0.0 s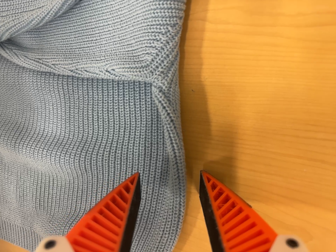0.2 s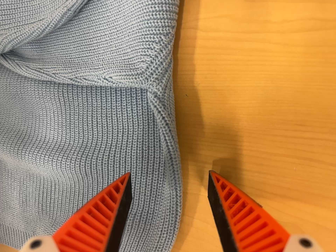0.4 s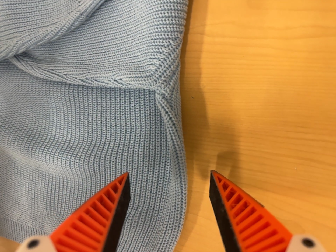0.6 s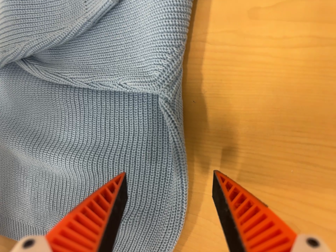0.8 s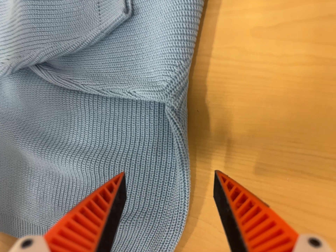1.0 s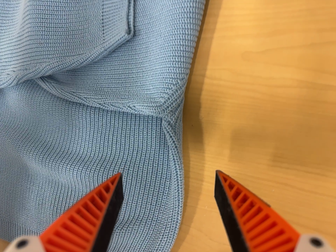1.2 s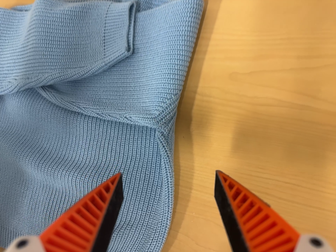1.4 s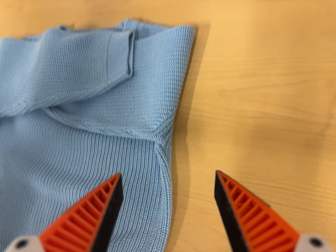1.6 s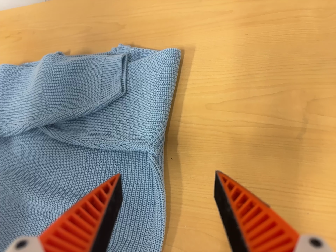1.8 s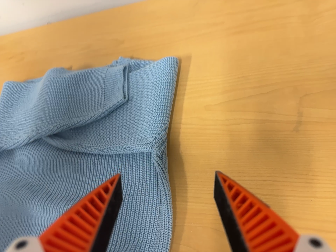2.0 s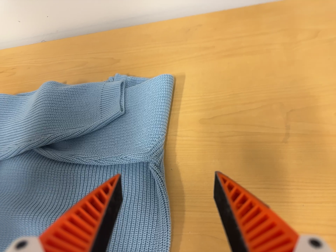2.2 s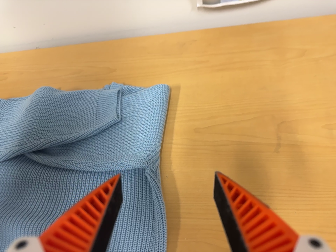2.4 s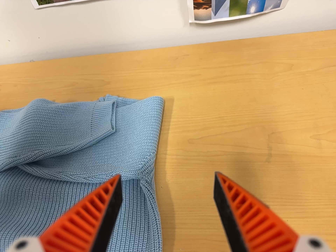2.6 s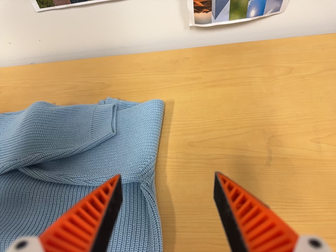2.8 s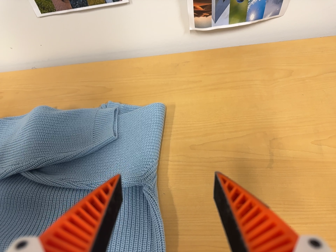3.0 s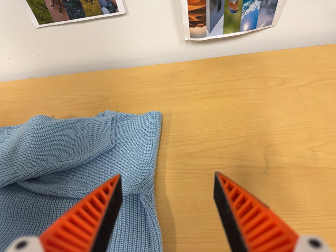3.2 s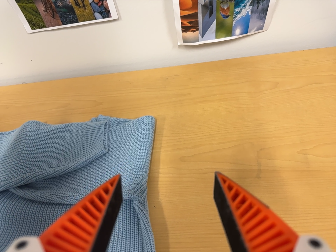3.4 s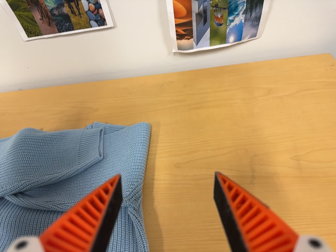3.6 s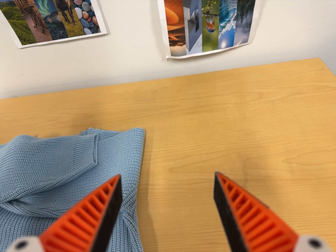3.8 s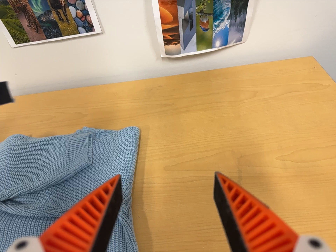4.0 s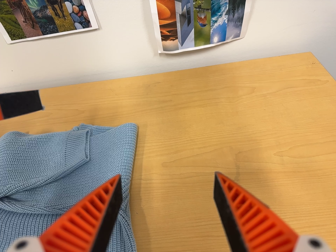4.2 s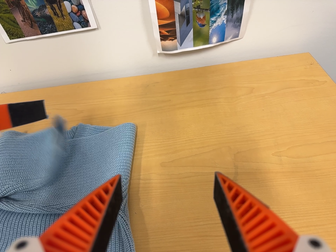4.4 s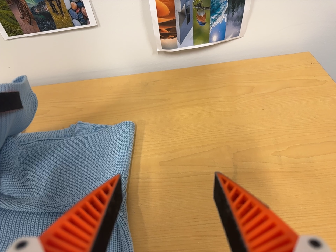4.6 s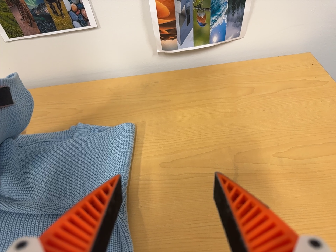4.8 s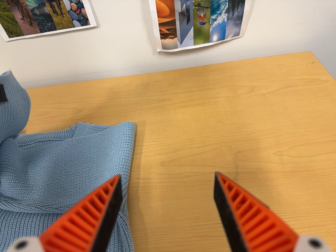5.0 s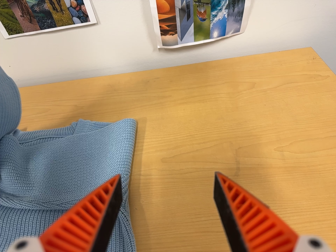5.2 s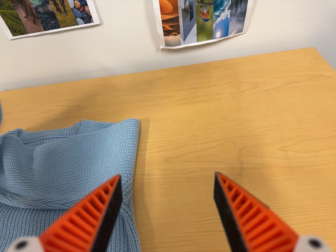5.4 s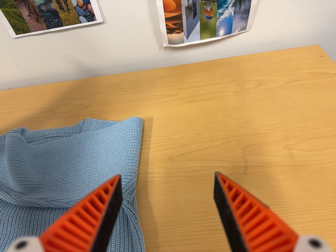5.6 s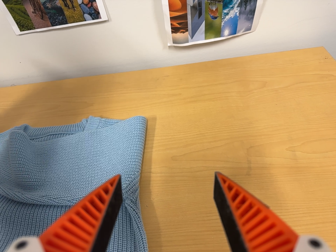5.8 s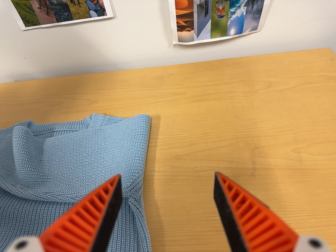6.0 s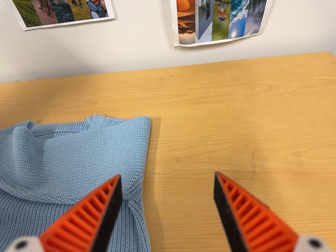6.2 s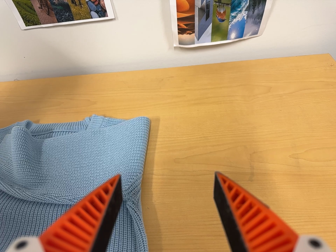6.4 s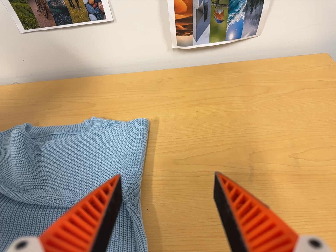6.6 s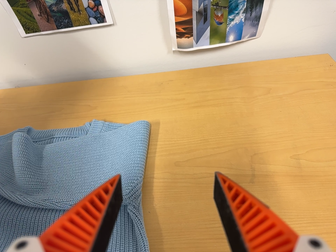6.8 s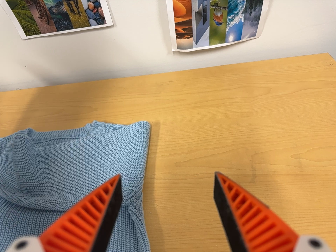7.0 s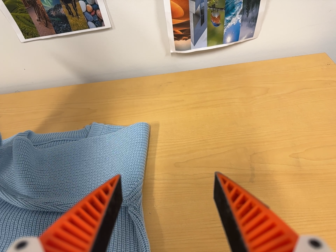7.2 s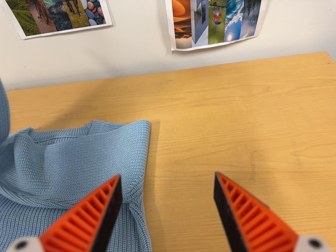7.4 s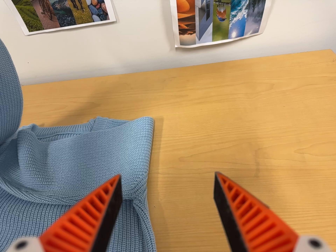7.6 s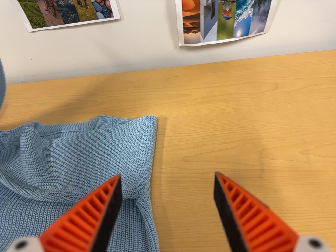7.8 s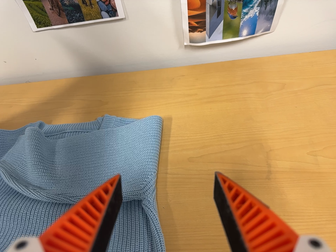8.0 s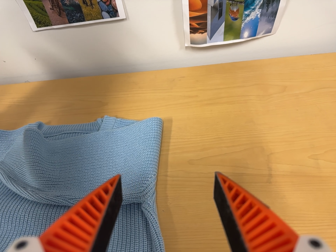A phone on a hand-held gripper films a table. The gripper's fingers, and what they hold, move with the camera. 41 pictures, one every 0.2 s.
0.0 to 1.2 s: The camera travels backward, about 8 cm, so what stands in front gets smaller. Its aim tips toward the top of its view by about 10 degrees, and the scene shifts downward.
1.2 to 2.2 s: The camera pans to its right by about 10 degrees. It travels toward the bottom of its view, backward and to its left, about 14 cm. Its aim tips toward the top of its view by about 30 degrees.
2.2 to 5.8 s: The camera shifts only a little, or ends up much as it began.
5.8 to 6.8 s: The camera keeps its place and its aim.
6.8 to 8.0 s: The camera shifts only a little, or ends up much as it began.
The film runs backward here.
